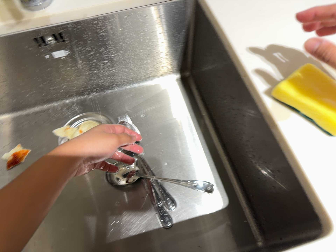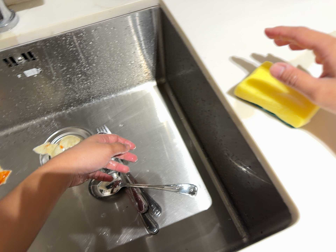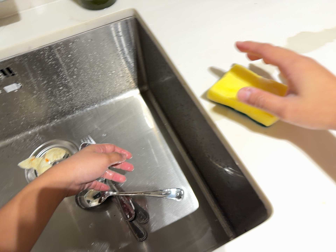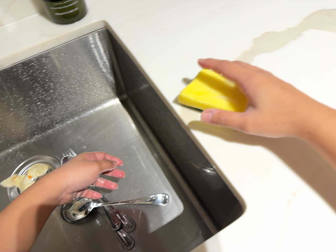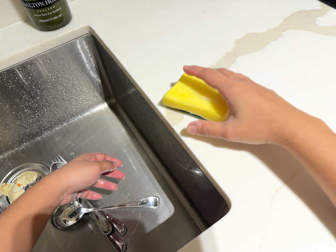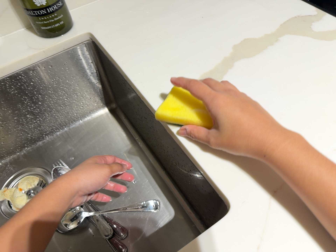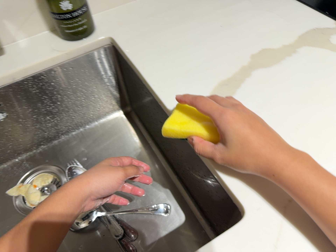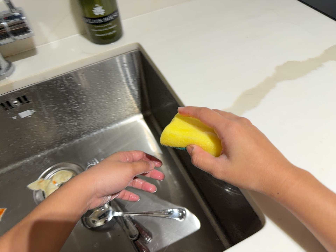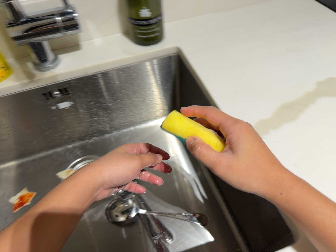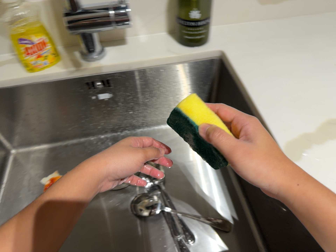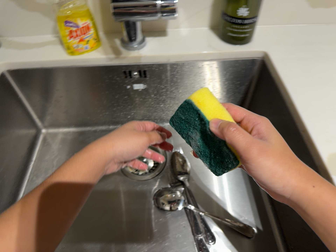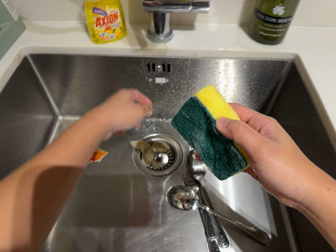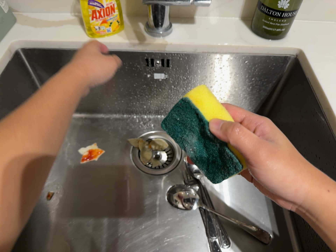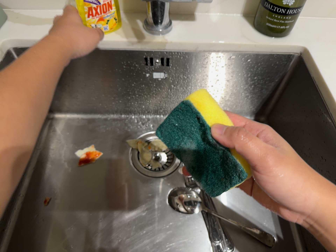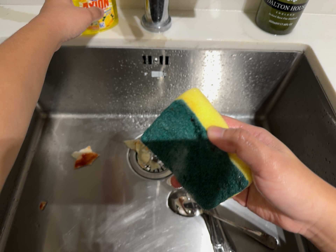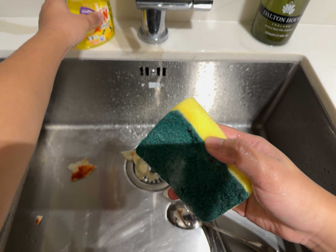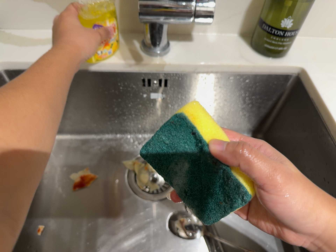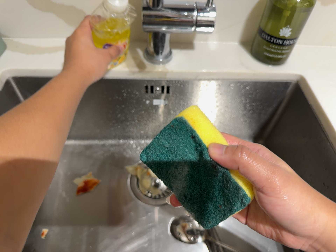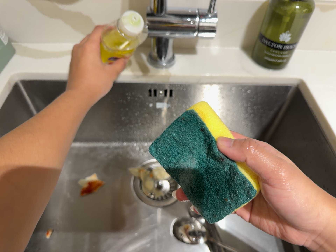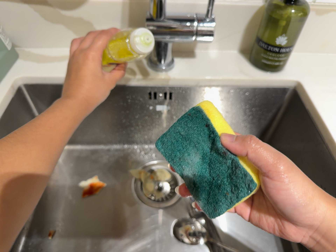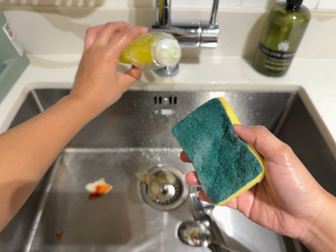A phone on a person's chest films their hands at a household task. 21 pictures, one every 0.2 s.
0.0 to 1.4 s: The camera travels backward and to its right, about 7 cm, so what stands in front gets smaller. Its aim tips toward the top of its view by about 10 degrees, and the scene shifts downward. It rolls about its line of sight by about 10 degrees, and the scene rotates counterclockwise.
1.4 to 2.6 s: The camera pans to its left by about 10 degrees. It travels to its left, about 14 cm, so close, fixed things drift to the right. It rolls about its line of sight by about 25 degrees, and the scene rotates clockwise.
2.6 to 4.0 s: The camera shifts only a little, or ends up much as it began.
The film runs forward here.
